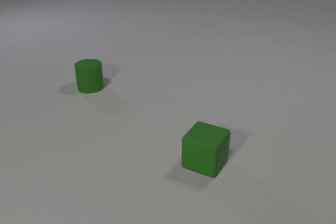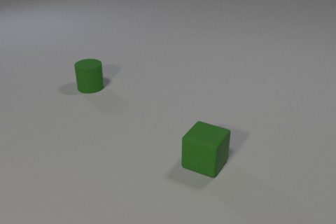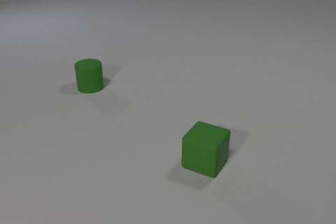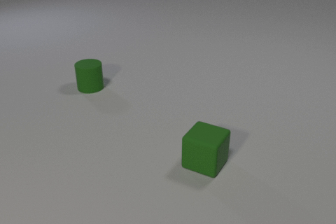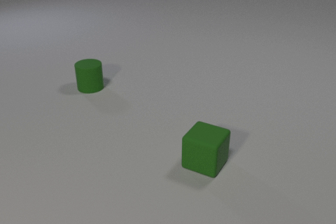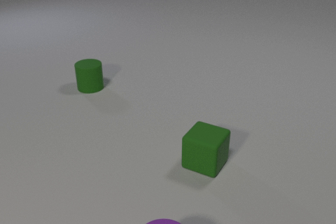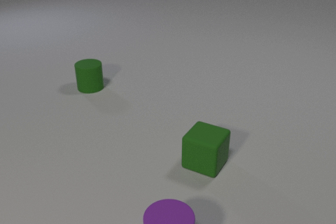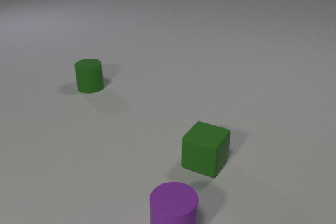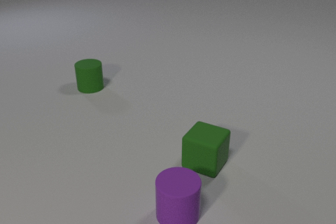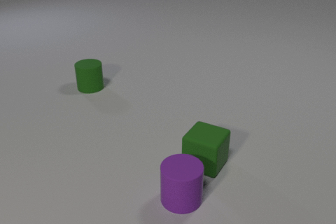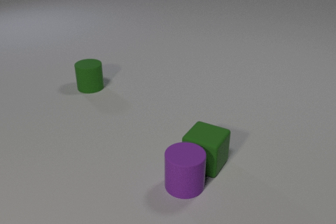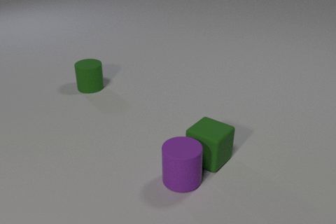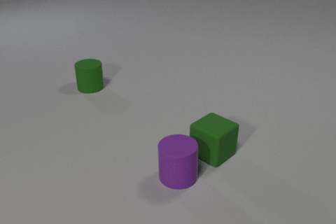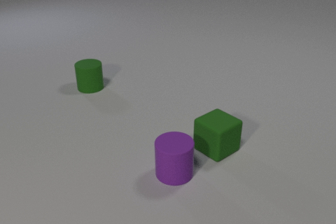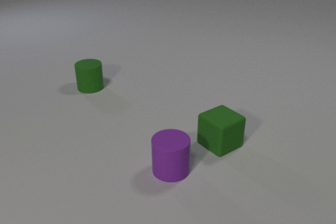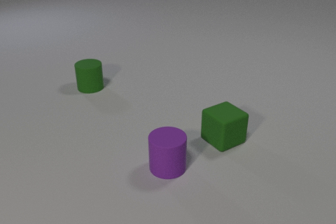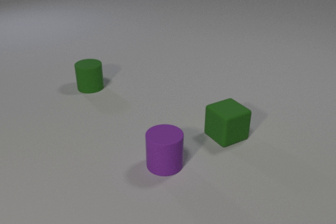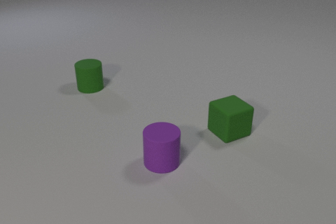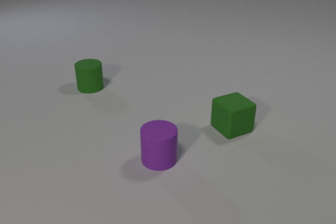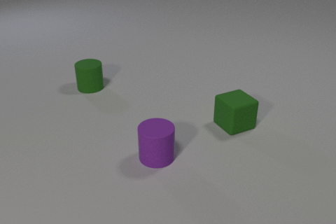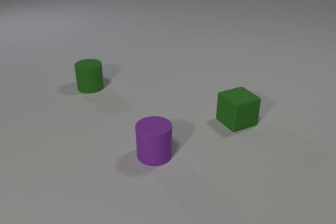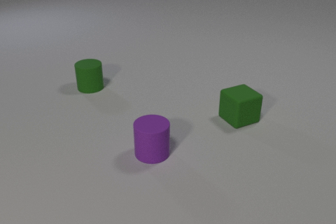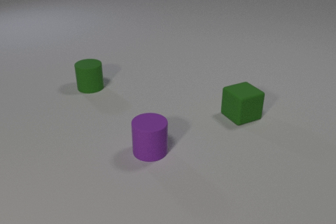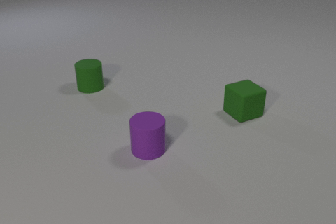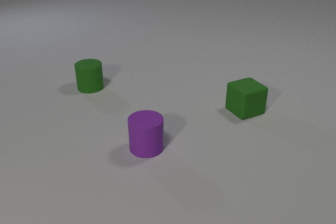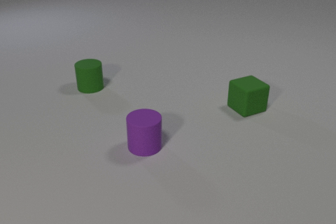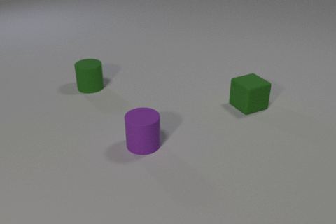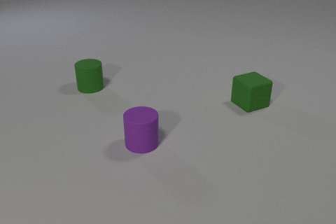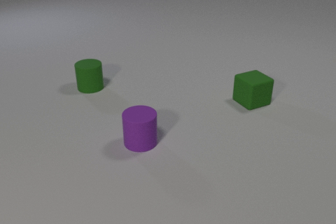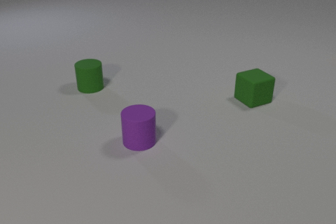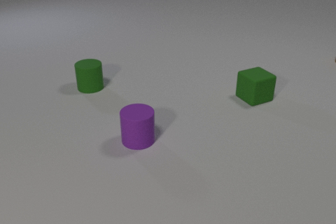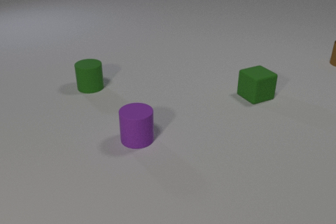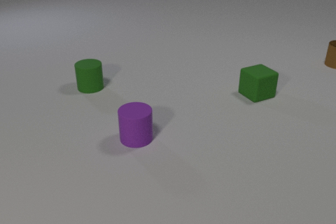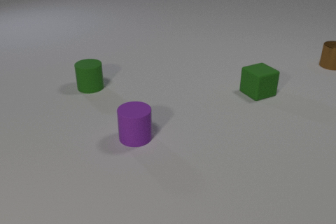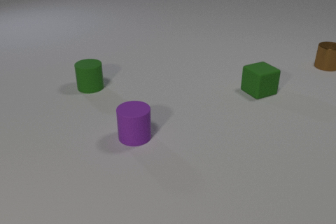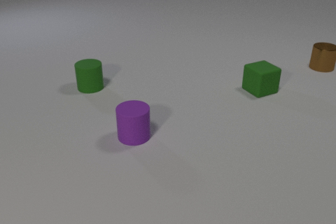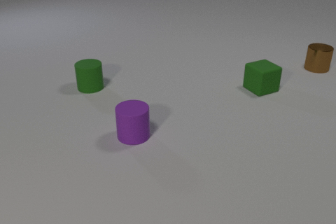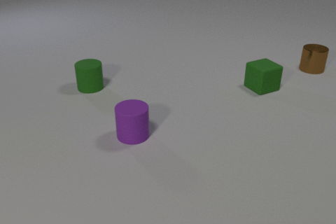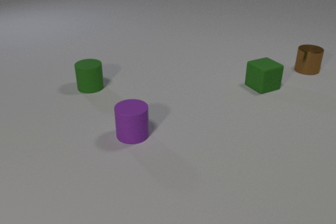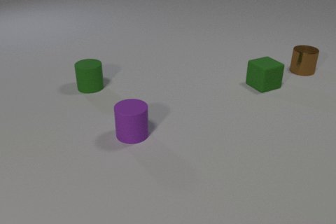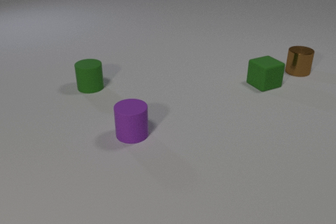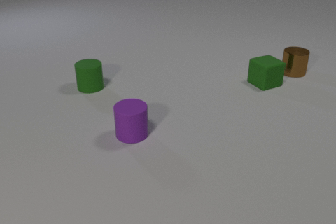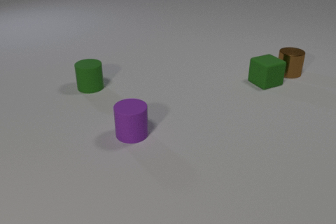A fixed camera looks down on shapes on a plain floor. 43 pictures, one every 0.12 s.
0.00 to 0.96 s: The purple rubber cylinder comes in at the bottom edge, slides away from the camera.
0.96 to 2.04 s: The purple rubber cylinder slides away from the camera. The green rubber cube slides away from the camera, spins clockwise seen from above by about 30 degrees, its near face sliding to the left. The purple rubber cylinder and the green rubber cube collide.
2.04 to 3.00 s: The purple rubber cylinder slides away from the camera and to the left. The green rubber cube slides away from the camera.
3.00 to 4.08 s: The purple rubber cylinder slides away from the camera and to the left. The green rubber cube slides away from the camera. The brown metal cylinder comes in at the right edge, slides to the left and toward the camera.
4.08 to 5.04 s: The green rubber cube slides away from the camera. The brown metal cylinder slides to the left and toward the camera.
How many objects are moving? 3.
How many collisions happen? 1.
What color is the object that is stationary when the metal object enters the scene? green.
